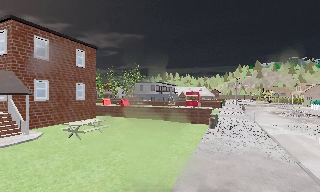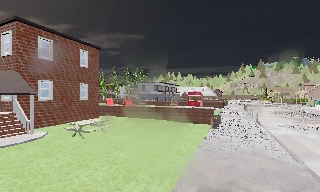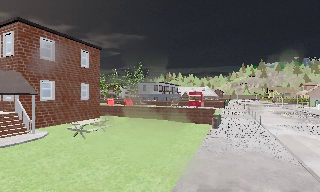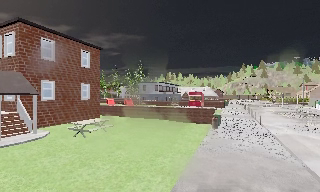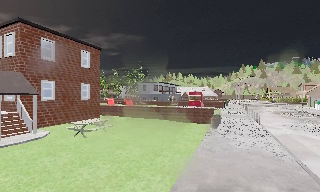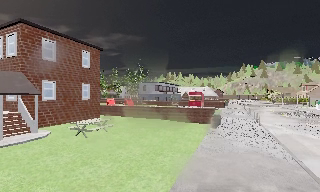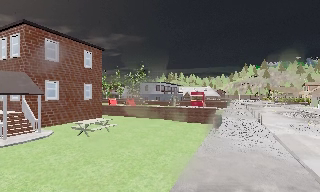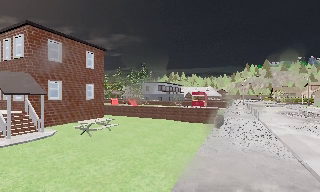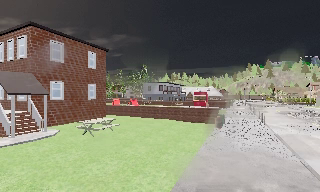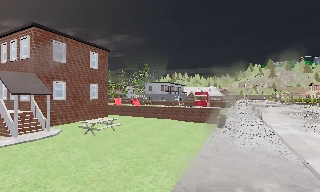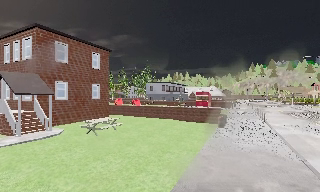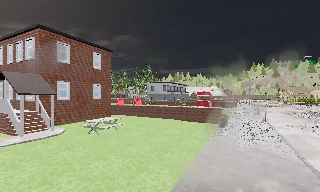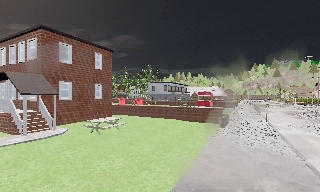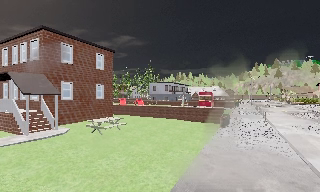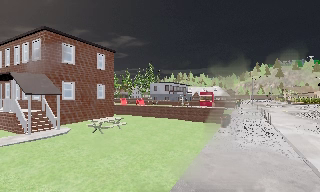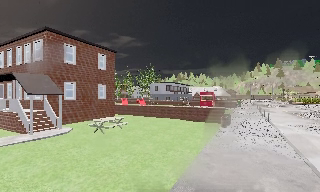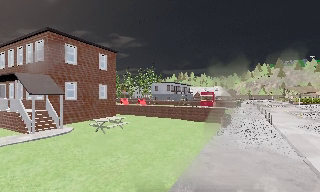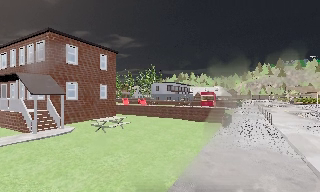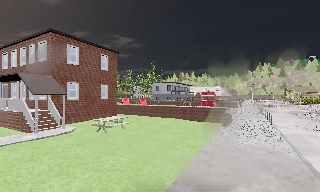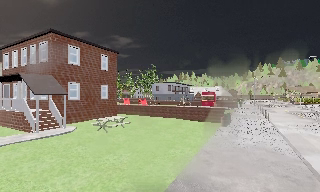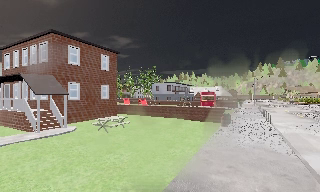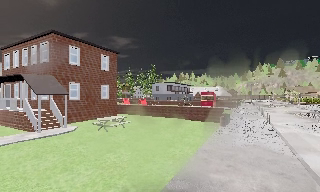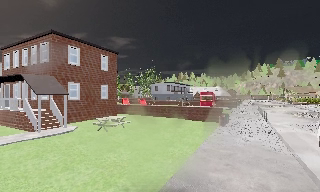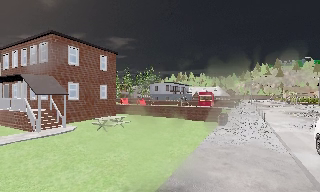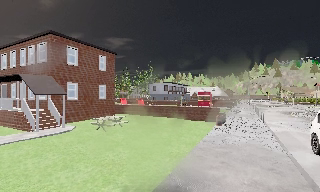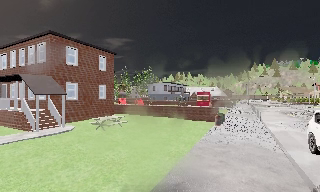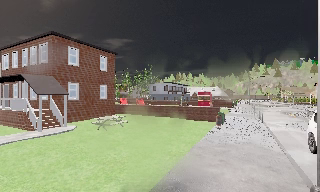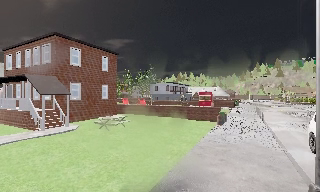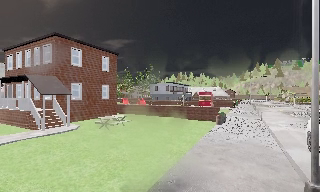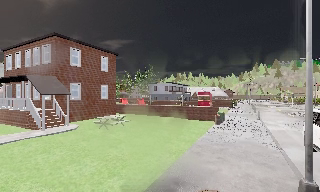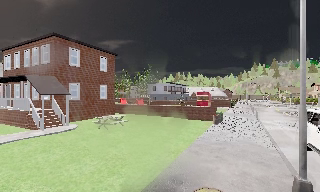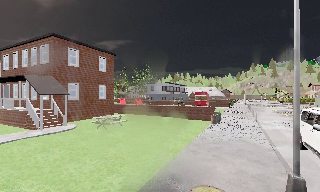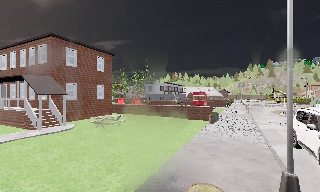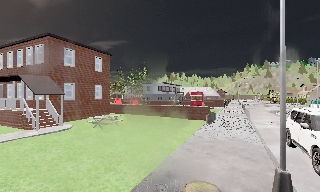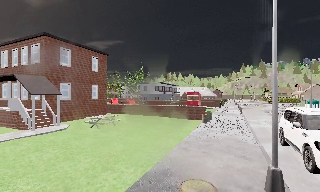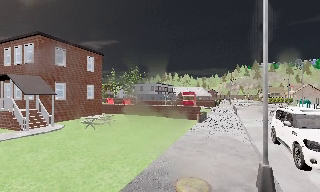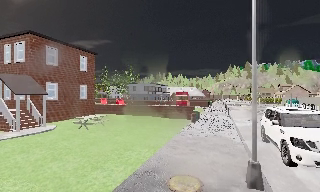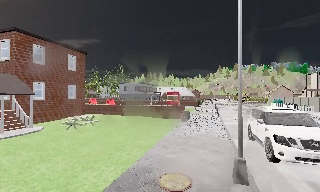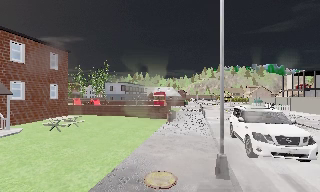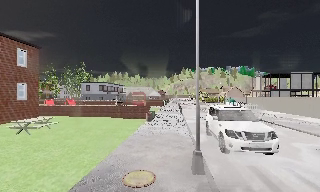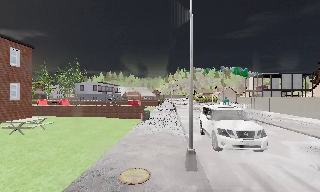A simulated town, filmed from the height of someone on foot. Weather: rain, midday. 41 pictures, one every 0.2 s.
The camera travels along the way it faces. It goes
backward.
0.0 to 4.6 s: The camera travels backward, about 1.5 m, so what stands in front gets smaller.
4.6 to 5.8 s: The camera travels backward, about 0.5 m, so what stands in front gets smaller.
5.8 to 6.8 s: The camera shifts only a little, or ends up much as it began.
6.8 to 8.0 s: The camera swings to its right by about 20 degrees, and the scene slides to the left. It travels backward, about 0.5 m, so what stands in front gets smaller.
The film runs backward here.
